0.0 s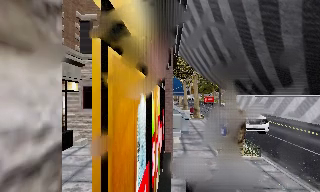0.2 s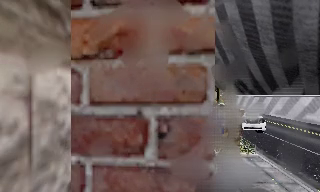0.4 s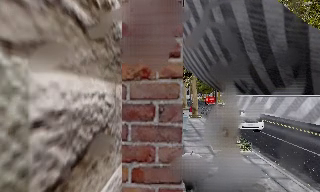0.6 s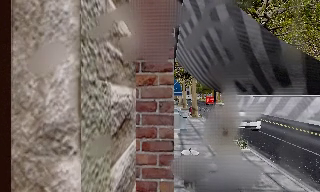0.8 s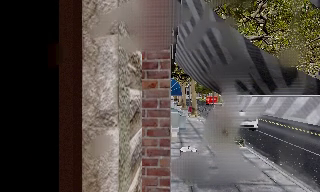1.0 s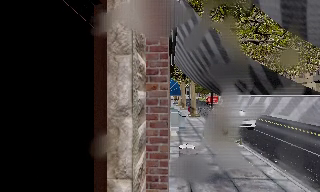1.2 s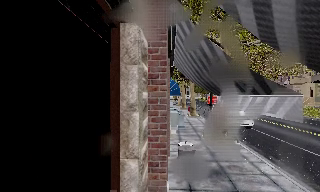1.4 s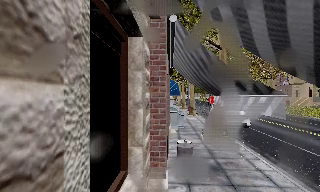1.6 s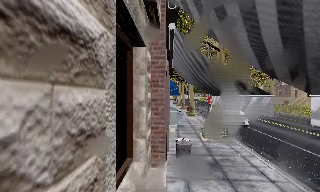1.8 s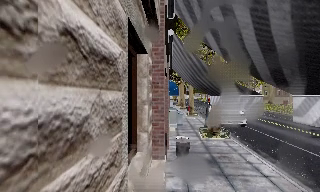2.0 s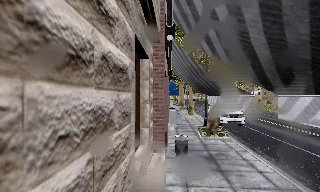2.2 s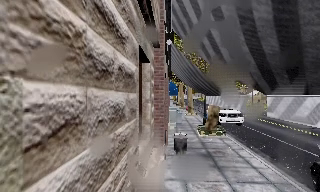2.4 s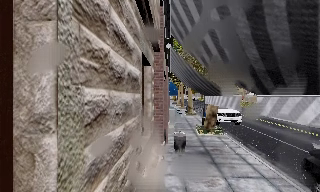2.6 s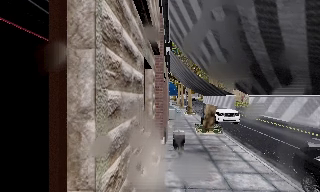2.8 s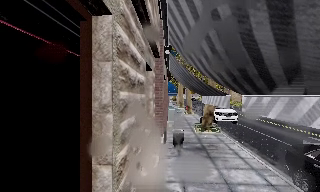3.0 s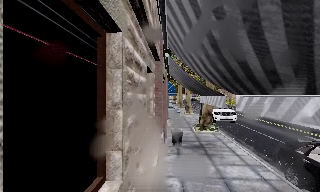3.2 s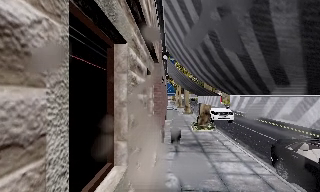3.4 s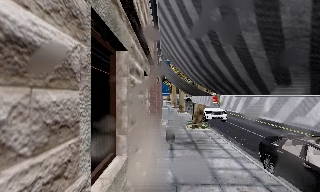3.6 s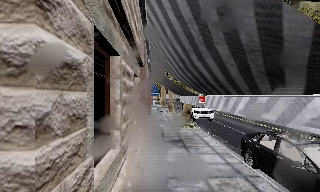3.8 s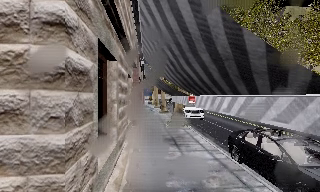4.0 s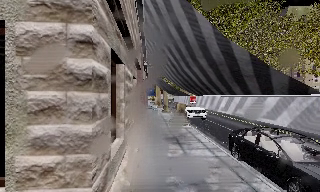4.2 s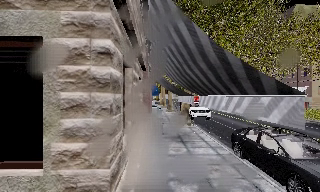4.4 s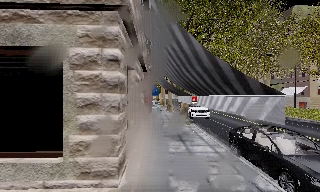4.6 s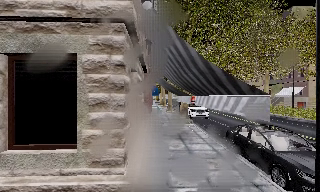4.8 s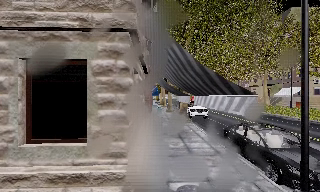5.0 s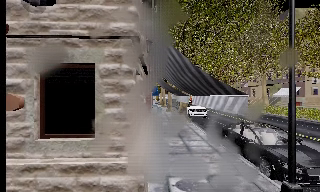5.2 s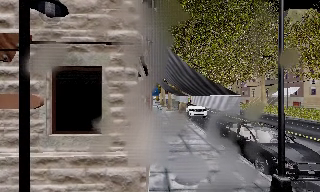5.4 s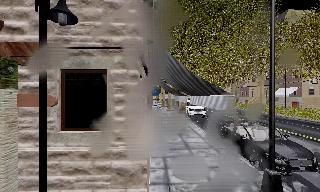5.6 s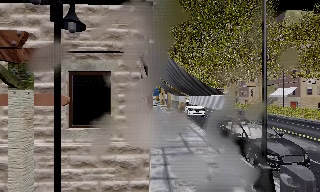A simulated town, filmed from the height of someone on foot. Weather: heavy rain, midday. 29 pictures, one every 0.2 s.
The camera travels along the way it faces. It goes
backward.
0.0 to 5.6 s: The camera travels backward, about 8 m, so what stands in front gets smaller.
The film runs backward here.
